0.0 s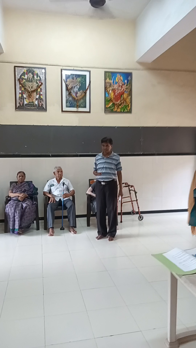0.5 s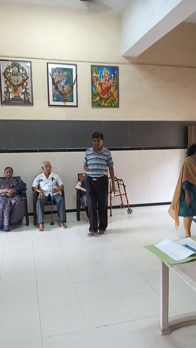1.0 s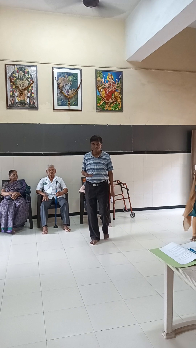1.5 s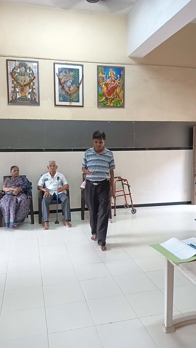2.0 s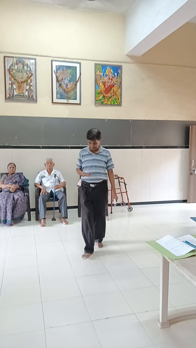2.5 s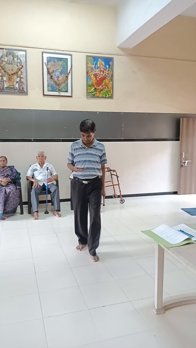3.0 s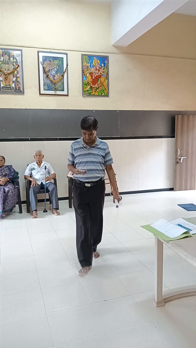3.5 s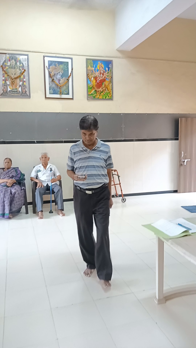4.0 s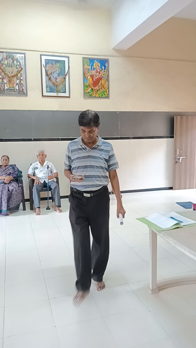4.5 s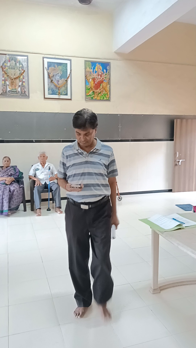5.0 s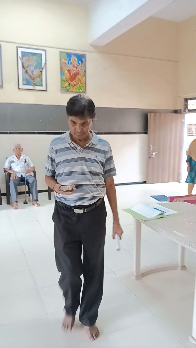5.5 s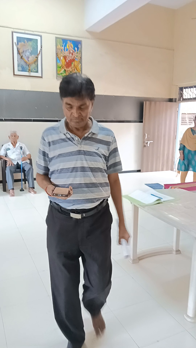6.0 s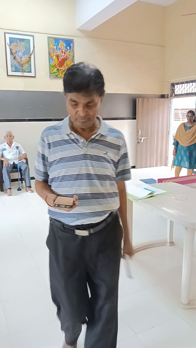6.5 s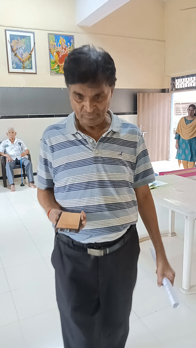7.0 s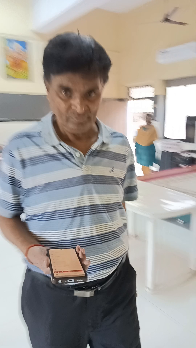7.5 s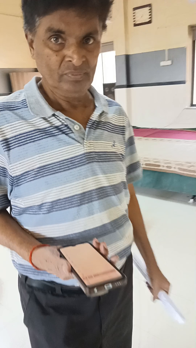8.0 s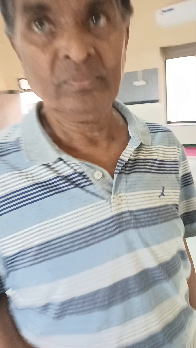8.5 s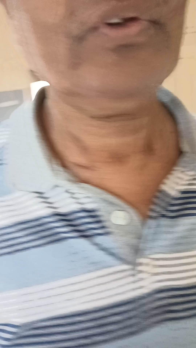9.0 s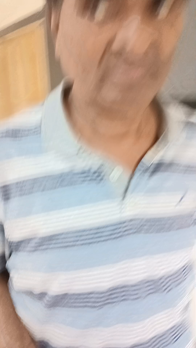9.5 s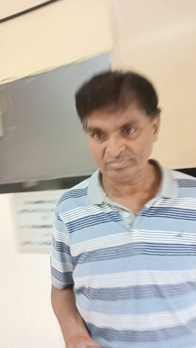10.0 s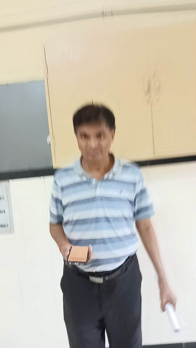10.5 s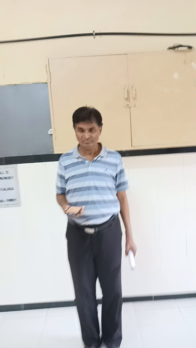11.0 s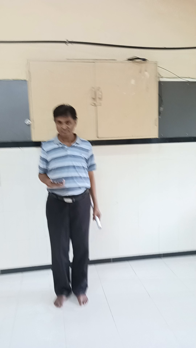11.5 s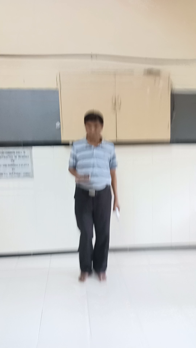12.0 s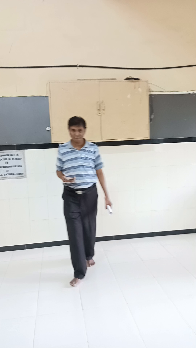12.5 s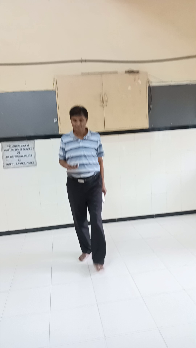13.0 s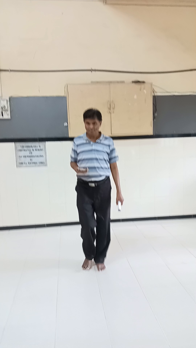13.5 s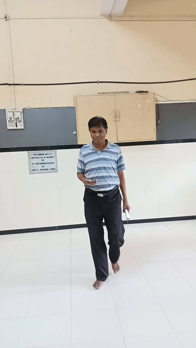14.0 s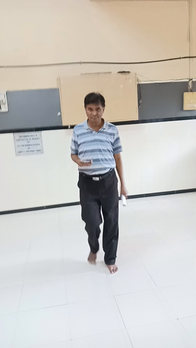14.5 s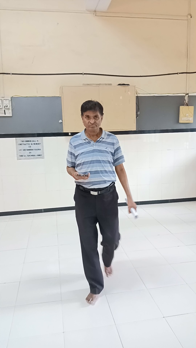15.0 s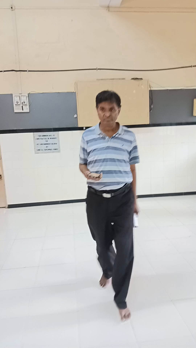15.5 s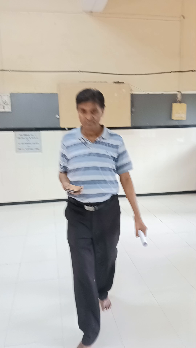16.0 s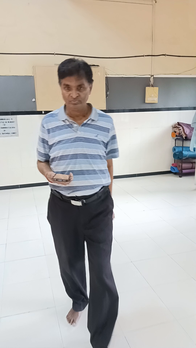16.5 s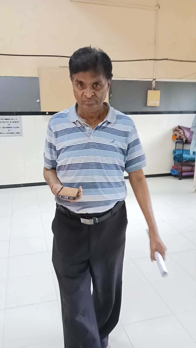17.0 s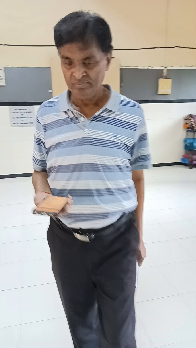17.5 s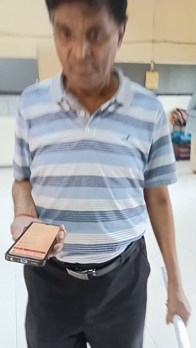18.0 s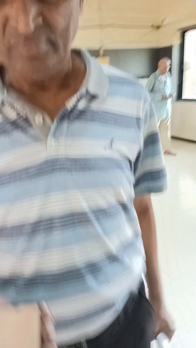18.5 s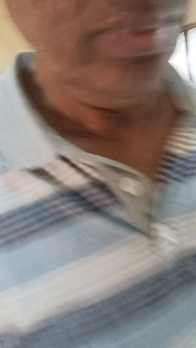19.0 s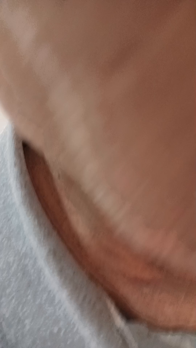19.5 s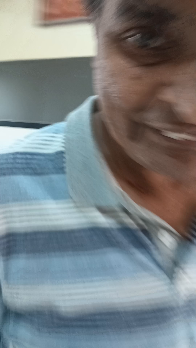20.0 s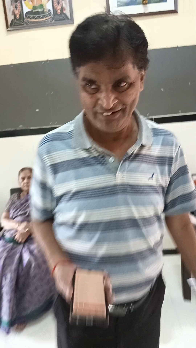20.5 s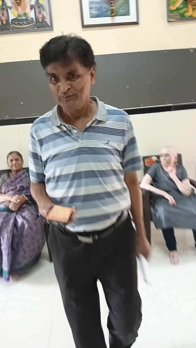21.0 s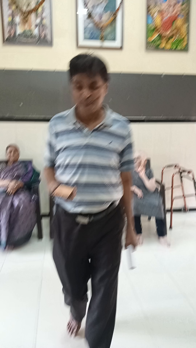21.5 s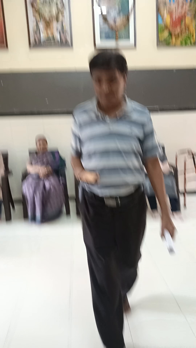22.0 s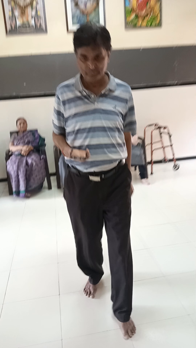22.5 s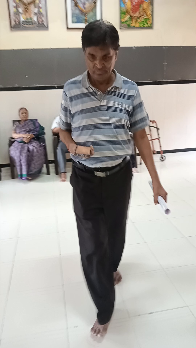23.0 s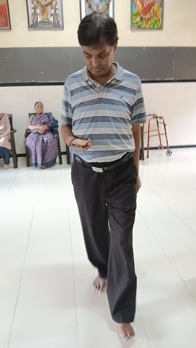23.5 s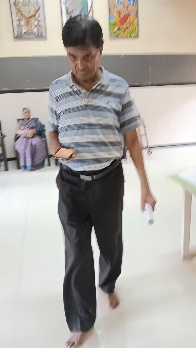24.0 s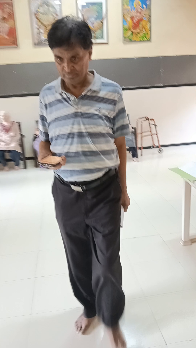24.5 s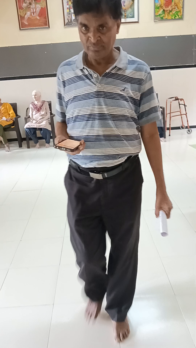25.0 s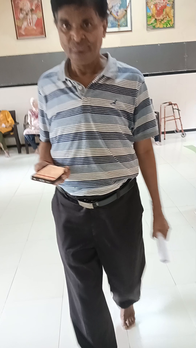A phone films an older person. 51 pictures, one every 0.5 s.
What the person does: Walking.
